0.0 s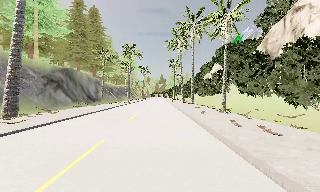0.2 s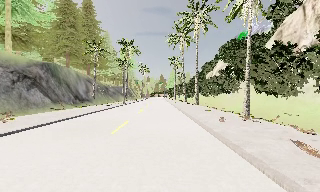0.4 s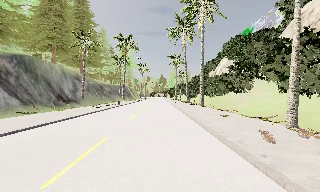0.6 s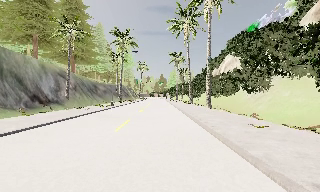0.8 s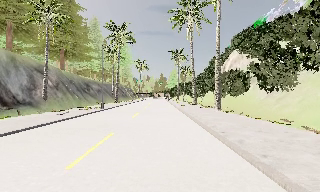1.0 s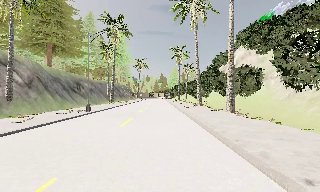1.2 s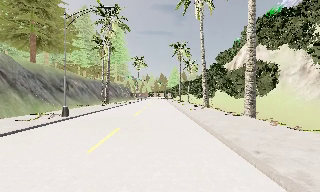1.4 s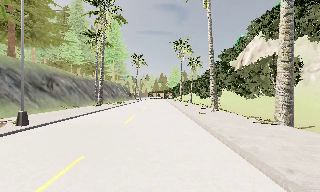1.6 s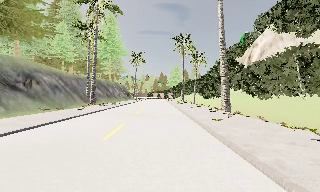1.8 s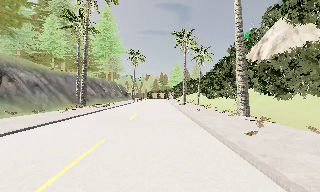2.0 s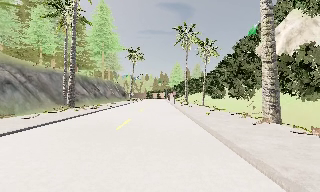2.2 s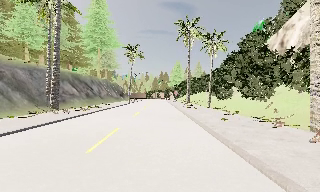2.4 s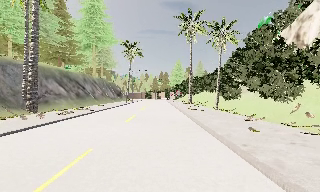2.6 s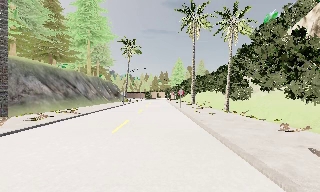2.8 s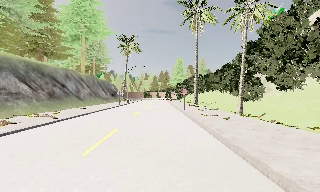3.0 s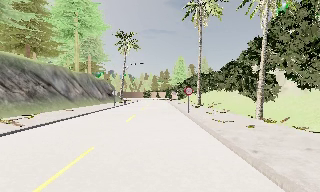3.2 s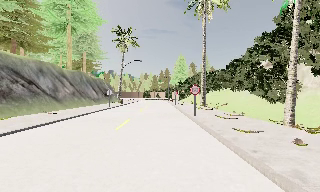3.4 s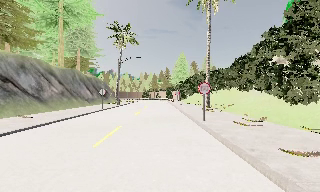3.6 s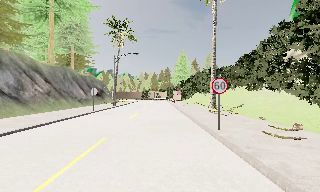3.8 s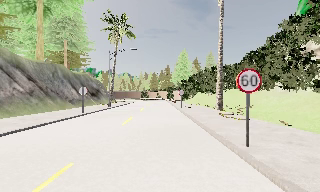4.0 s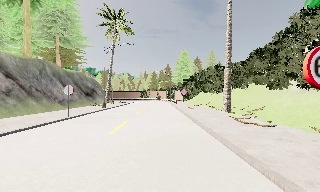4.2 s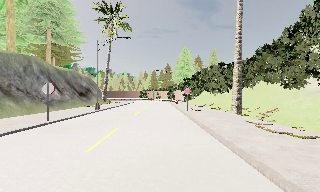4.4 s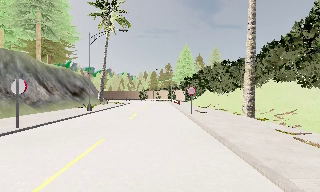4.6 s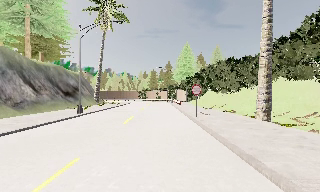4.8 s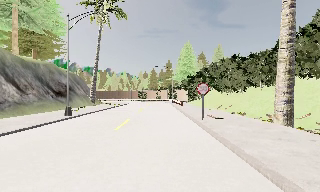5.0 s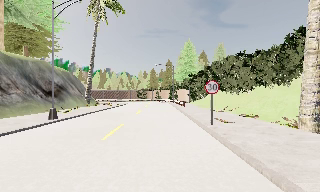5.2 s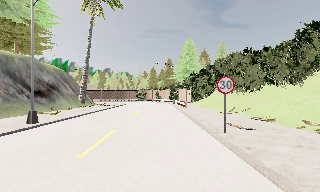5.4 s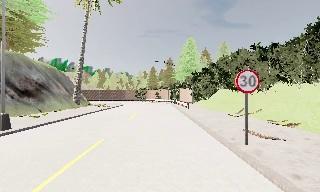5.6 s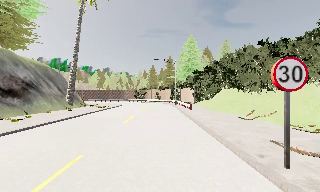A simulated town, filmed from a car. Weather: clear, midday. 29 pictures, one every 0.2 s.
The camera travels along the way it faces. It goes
forward.
0.0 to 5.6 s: The camera travels forward, about 75 m, so what stands in front looms larger. It loses speed.
The film runs forward here.
